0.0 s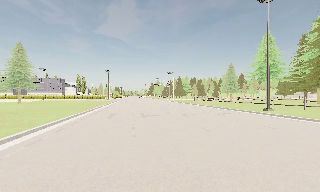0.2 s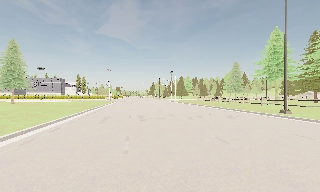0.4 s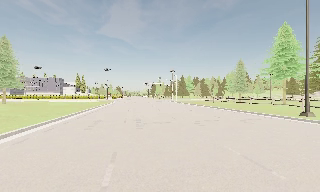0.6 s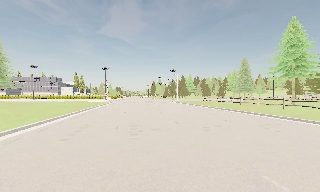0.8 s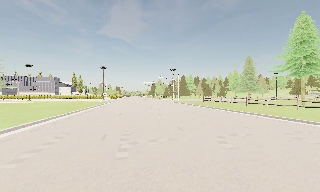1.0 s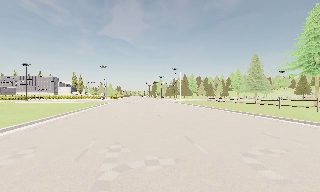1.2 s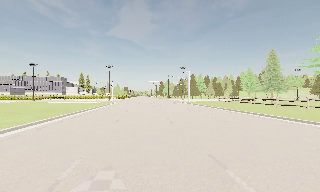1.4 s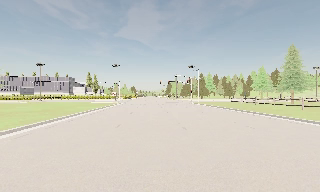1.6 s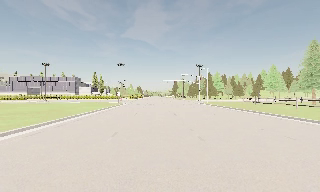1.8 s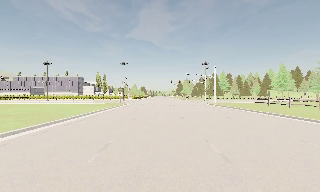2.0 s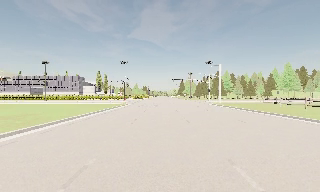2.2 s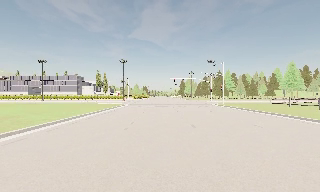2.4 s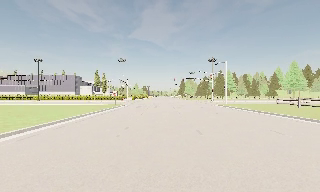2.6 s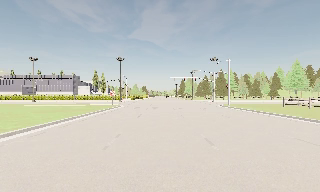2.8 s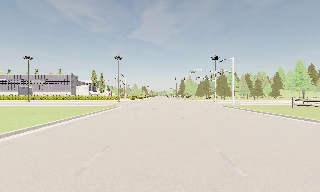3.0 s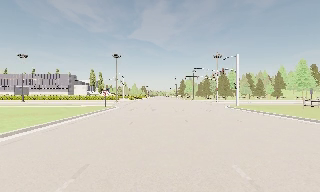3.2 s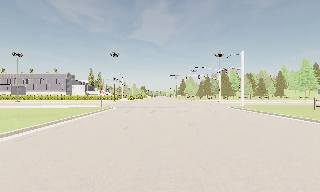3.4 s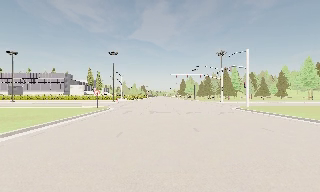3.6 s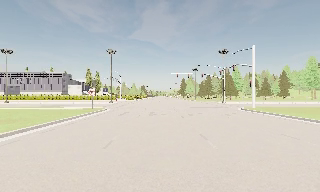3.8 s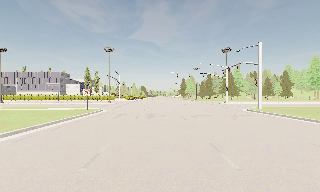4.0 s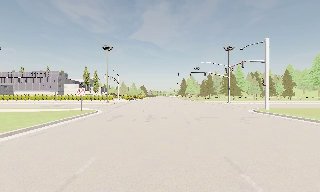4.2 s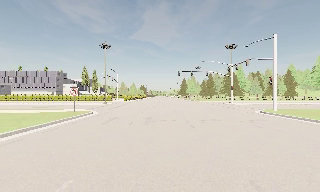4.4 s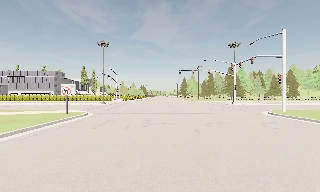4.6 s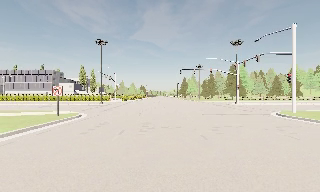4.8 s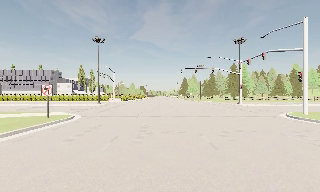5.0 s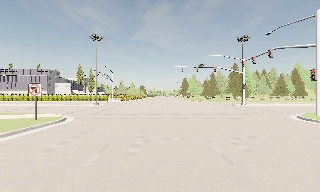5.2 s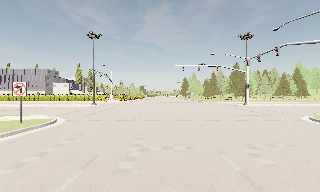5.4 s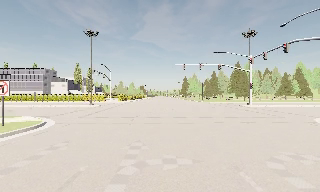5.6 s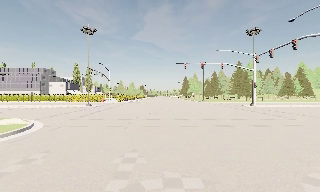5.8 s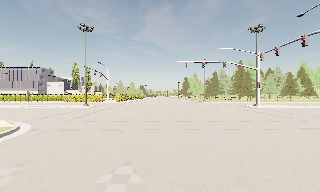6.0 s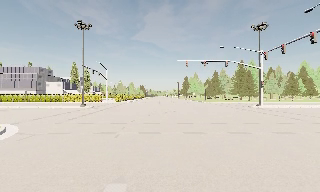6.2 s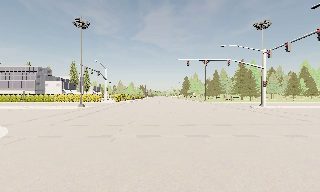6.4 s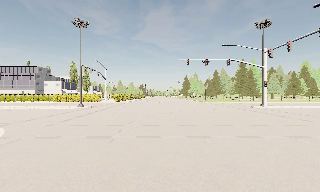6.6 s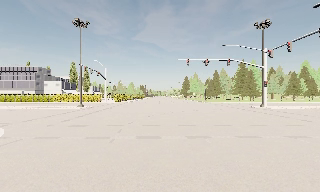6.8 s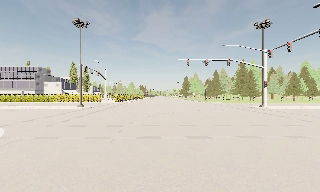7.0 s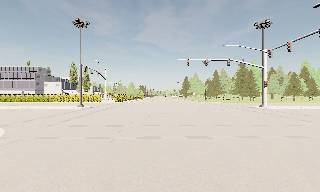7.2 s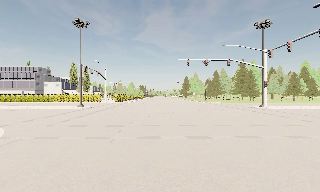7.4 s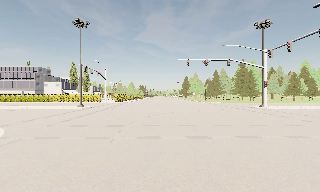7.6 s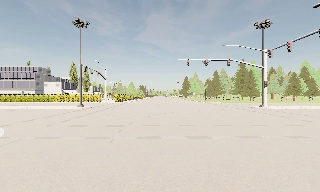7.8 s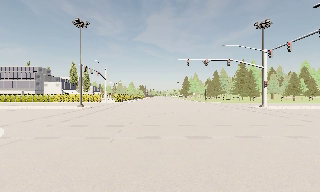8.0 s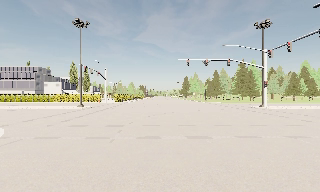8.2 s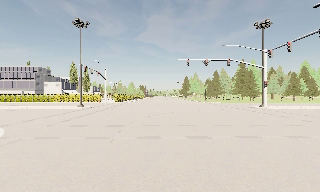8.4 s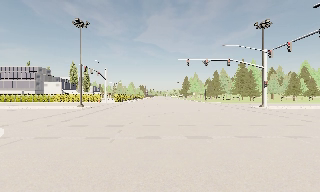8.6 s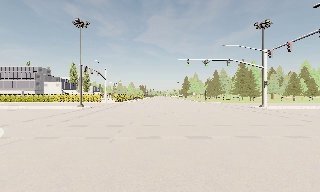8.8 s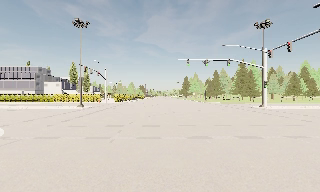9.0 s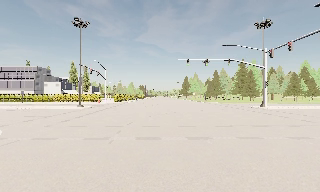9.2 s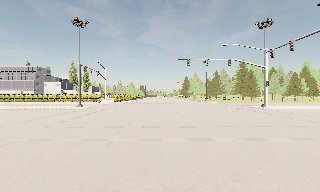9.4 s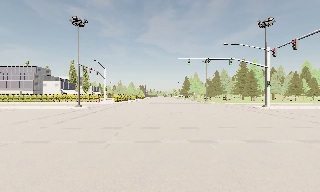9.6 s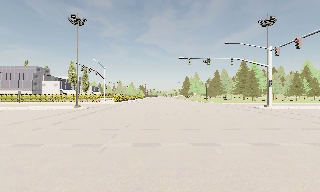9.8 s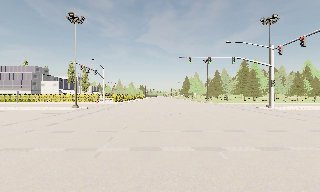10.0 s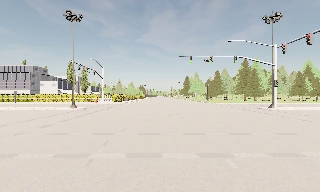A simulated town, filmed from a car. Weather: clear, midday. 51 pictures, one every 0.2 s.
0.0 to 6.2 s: The camera swings to its left by about 10 degrees, and the scene slides to the right. It travels forward, about 45 m, so what stands in front looms larger. It loses speed.
6.2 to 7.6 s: The camera shifts only a little, or ends up much as it began.
7.6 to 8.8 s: The camera keeps its place and its aim.
8.8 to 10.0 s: The camera travels forward, about 2 m, so what stands in front looms larger. It gains speed.
The film runs forward here.
